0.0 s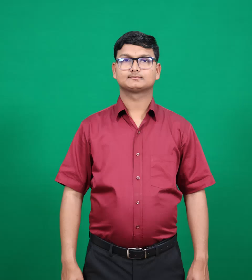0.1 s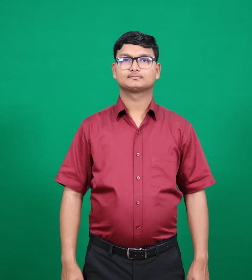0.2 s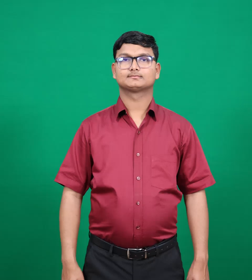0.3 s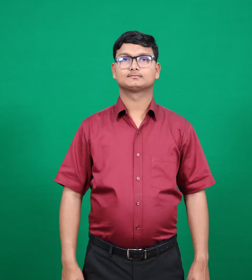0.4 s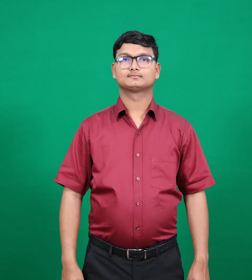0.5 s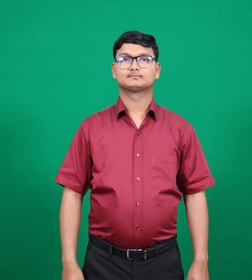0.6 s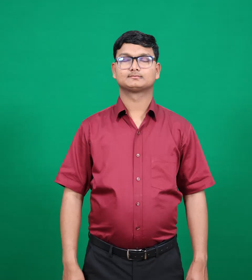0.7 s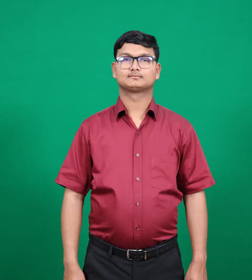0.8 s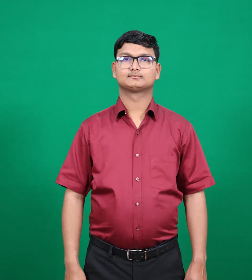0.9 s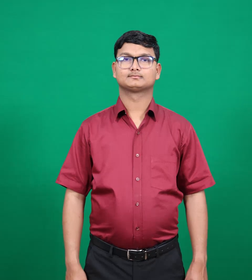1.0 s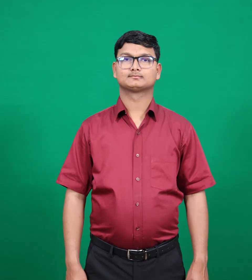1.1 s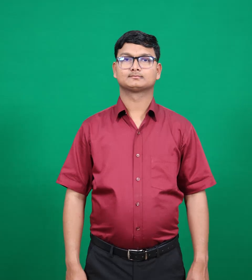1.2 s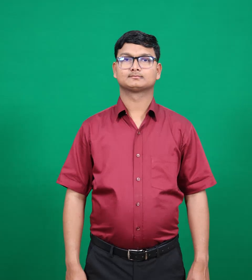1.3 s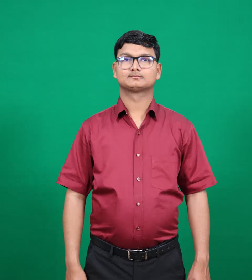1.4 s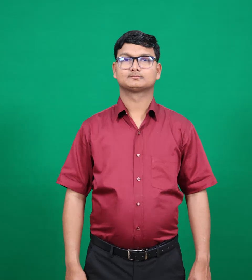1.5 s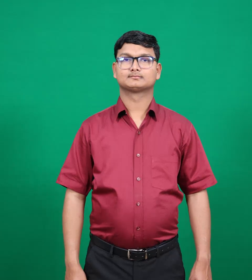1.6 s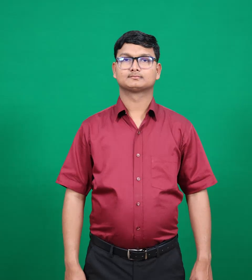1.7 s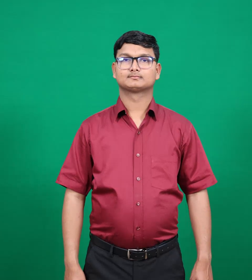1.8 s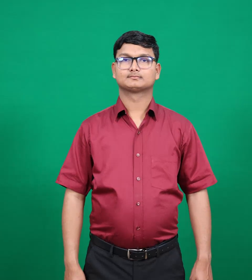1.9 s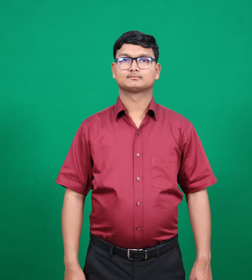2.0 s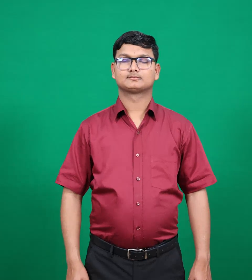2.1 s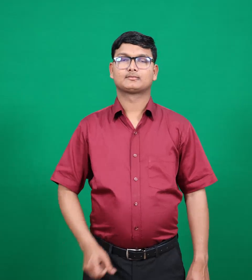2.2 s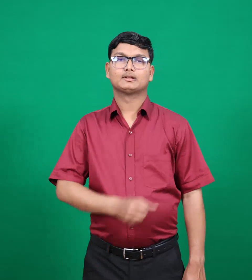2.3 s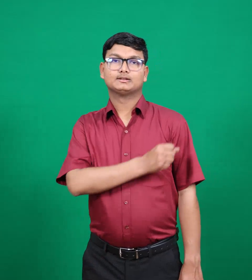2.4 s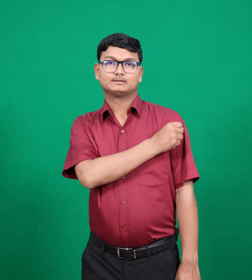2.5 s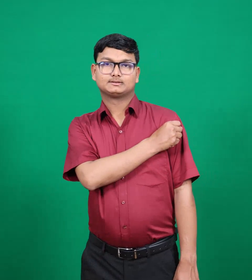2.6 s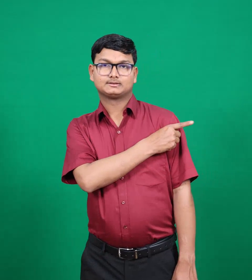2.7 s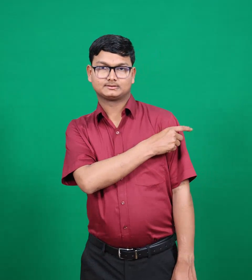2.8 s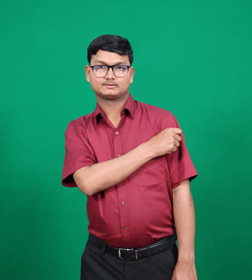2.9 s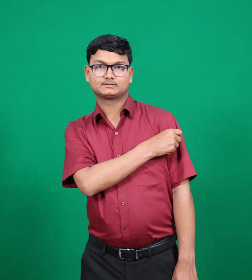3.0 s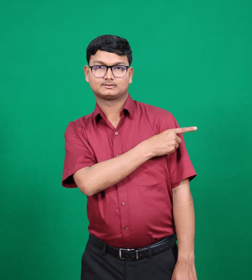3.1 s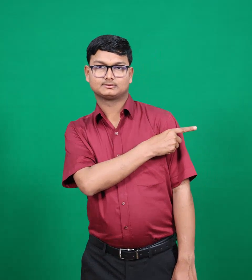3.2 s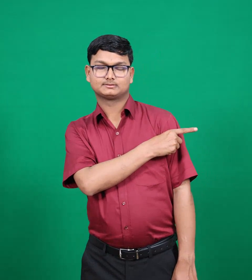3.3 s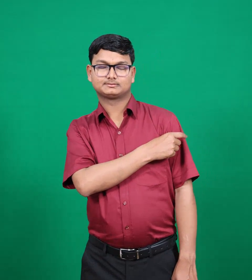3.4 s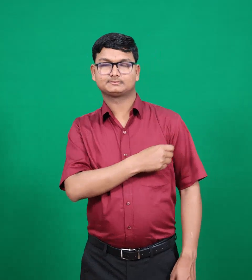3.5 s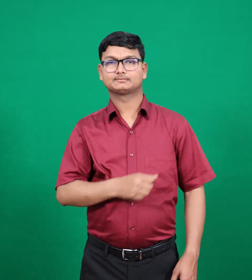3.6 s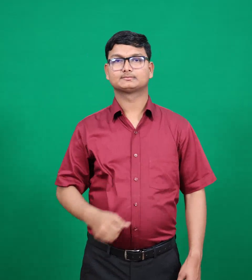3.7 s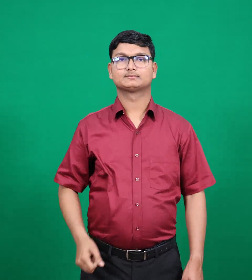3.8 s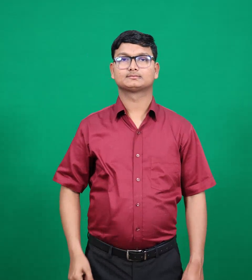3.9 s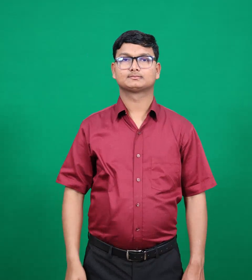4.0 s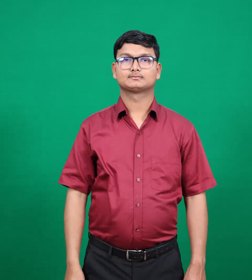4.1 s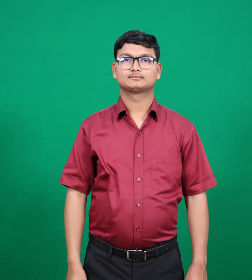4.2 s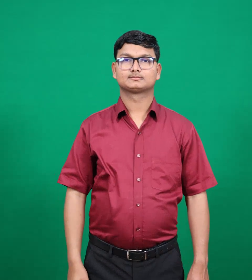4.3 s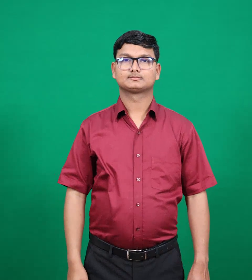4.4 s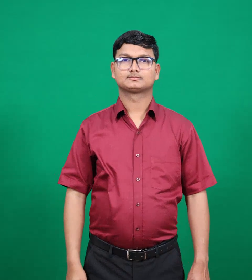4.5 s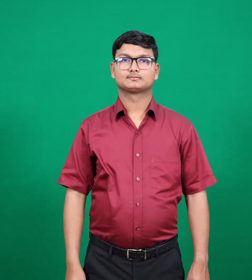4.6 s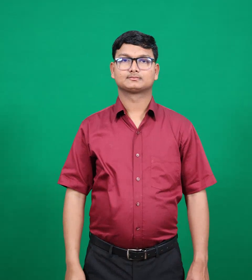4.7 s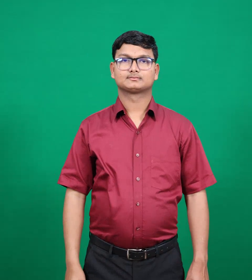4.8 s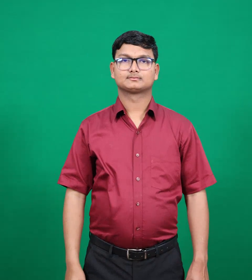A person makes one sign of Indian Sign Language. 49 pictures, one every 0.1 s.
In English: gershom
